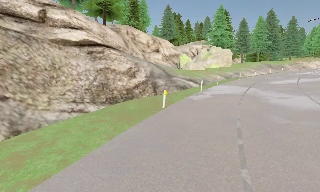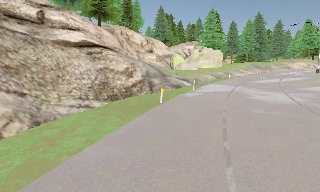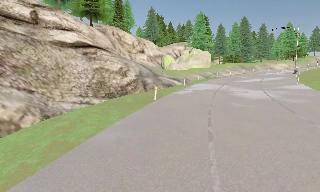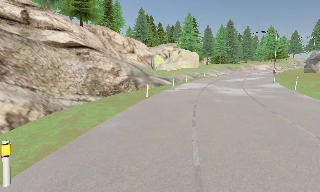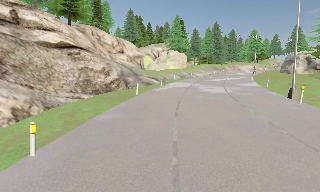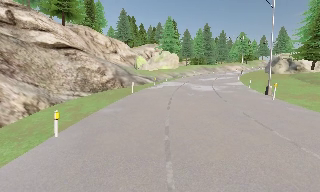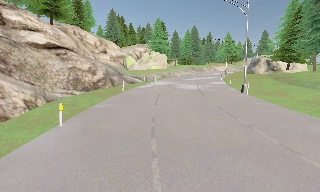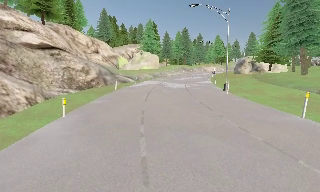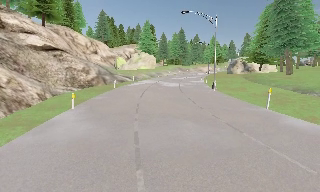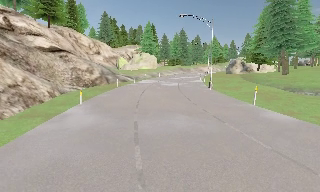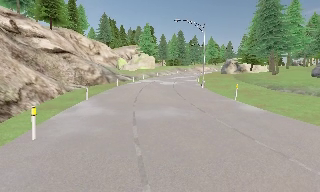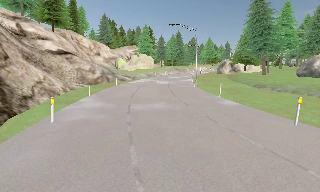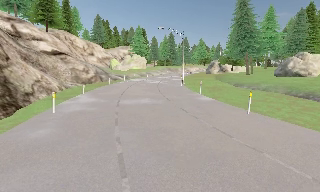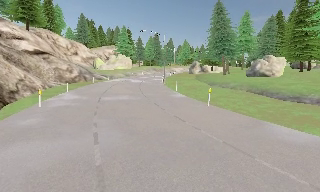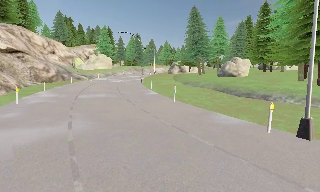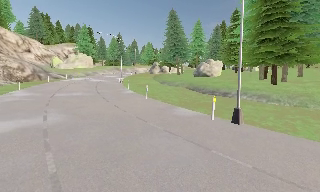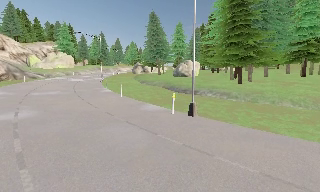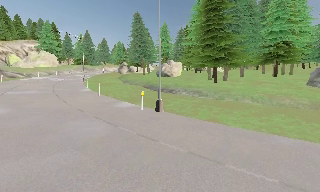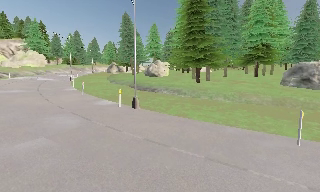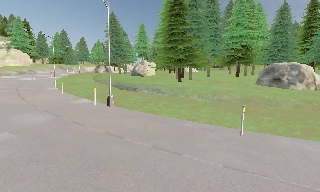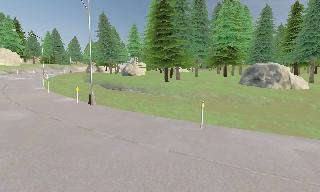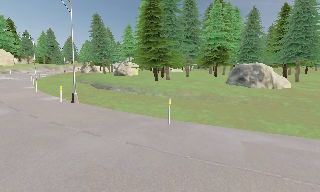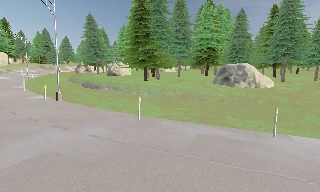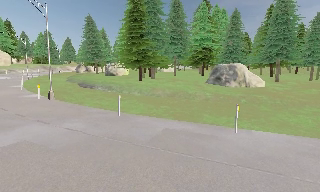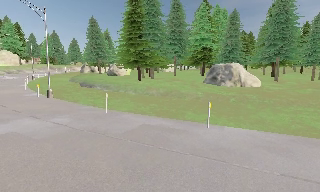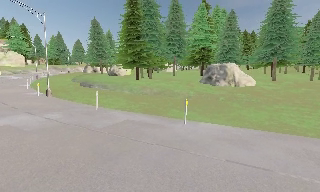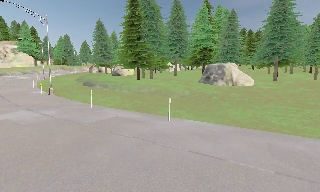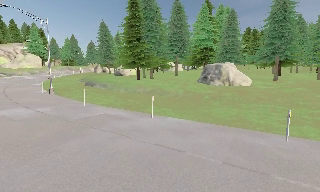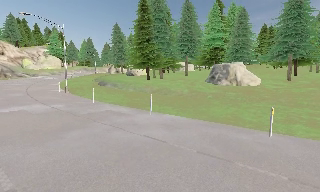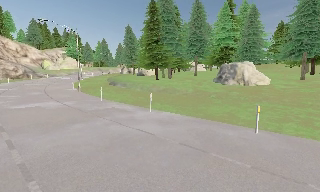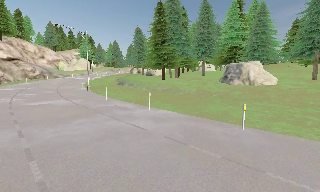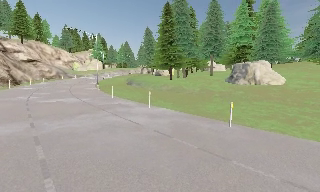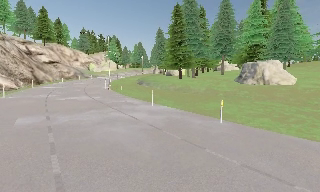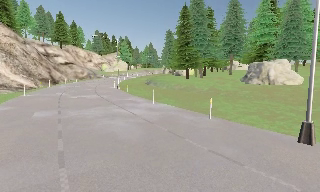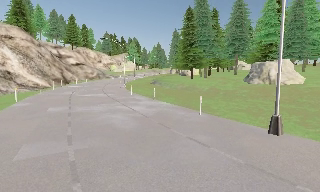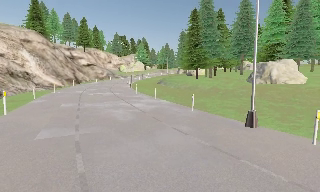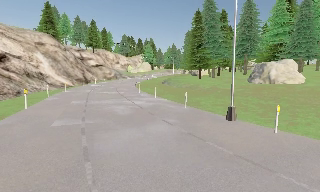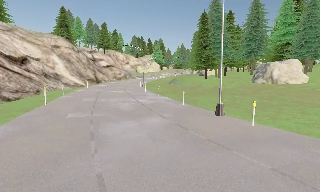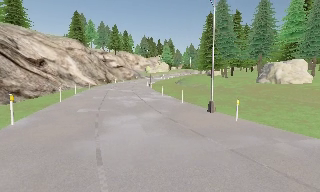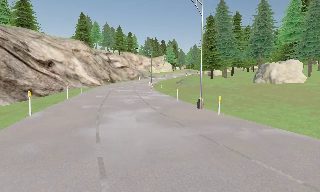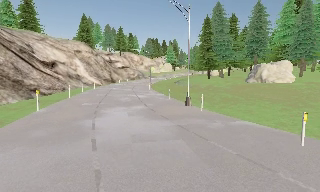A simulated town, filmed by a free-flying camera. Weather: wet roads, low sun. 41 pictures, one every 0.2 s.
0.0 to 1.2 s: The camera pans to its right, which is clockwise from overhead, by about 20 degrees. It travels backward, about 7 m, so what stands in front gets smaller.
1.2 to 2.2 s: The camera travels backward, about 7 m, so what stands in front gets smaller.
2.2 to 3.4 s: The scene slides to the left, as the camera pans about 25 degrees to its right. It travels backward and to its right, about 9 m, so what stands in front gets smaller.
3.4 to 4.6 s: The camera travels to its right and backward, about 8 m, so close, fixed things drift to the left.
4.6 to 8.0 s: The camera pans to its left, which is counterclockwise from overhead, by about 55 degrees. It travels backward and to its right, about 20 m.
The film runs backward here.
